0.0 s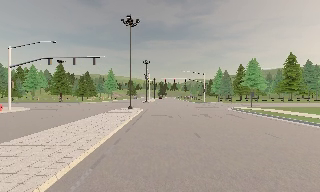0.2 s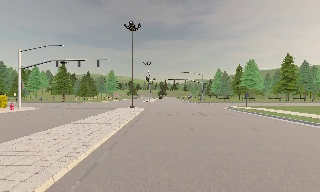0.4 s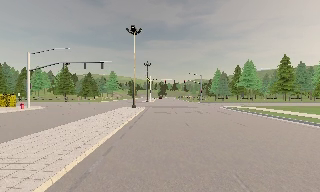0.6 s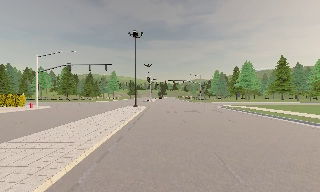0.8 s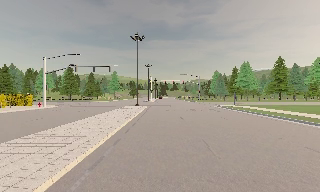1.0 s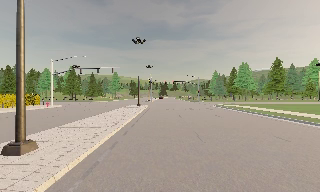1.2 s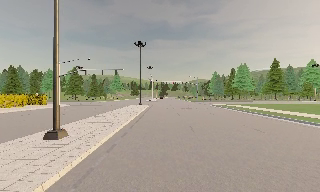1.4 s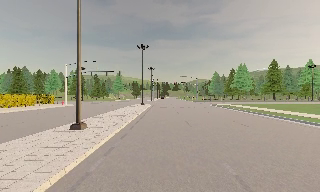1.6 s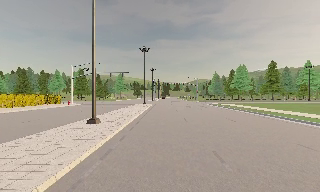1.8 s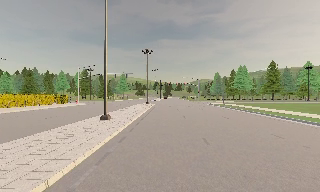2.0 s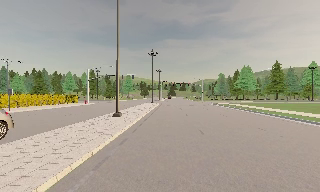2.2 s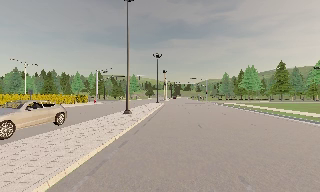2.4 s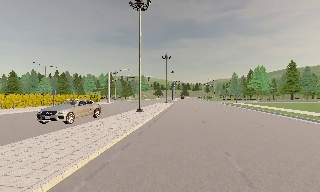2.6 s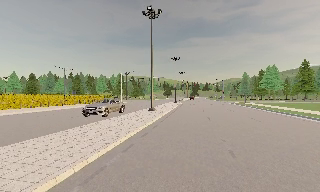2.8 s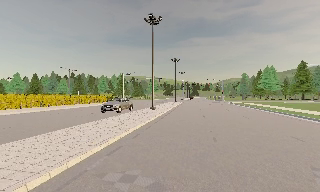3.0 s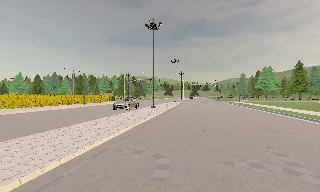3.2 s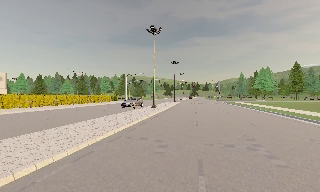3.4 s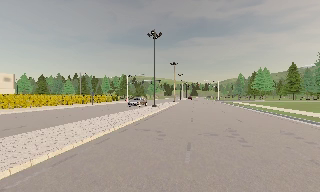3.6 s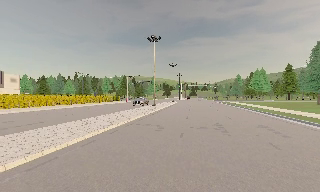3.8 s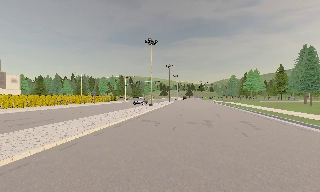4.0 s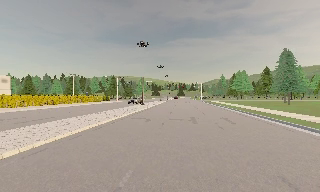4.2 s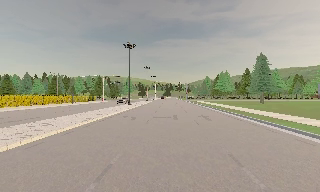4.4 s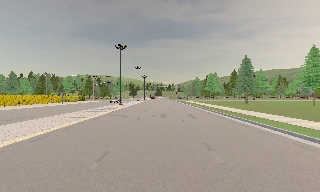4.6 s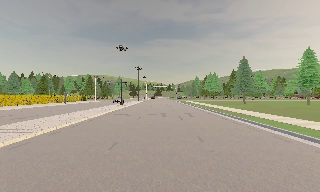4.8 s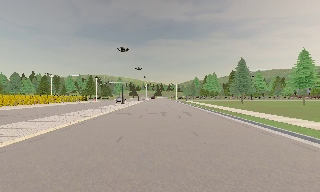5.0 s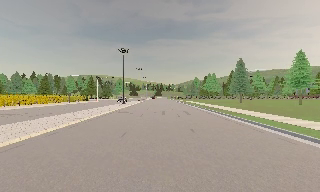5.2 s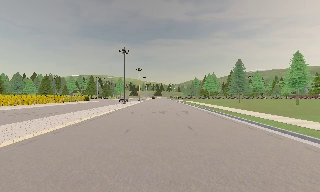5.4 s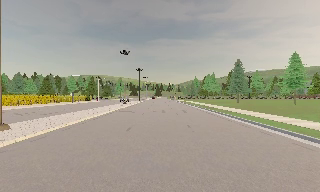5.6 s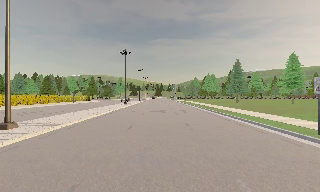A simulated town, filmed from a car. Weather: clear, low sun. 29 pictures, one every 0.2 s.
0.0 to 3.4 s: The scene slides to the right, as the camera pans about 10 degrees to its left. It travels backward, about 30 m, so what stands in front gets smaller.
3.4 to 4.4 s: The scene slides to the left, as the camera pans about 10 degrees to its right. It travels backward, about 7 m, so what stands in front gets smaller.
4.4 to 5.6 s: The camera travels backward, about 4.5 m, so what stands in front gets smaller. It loses speed.
The film runs backward here.
